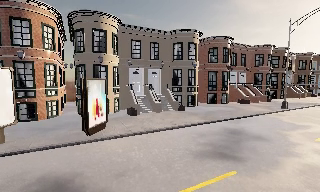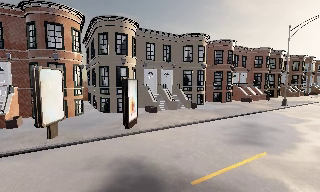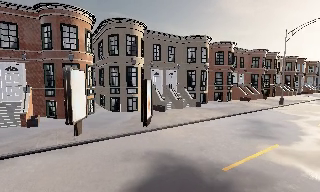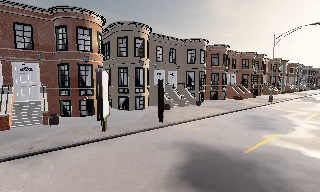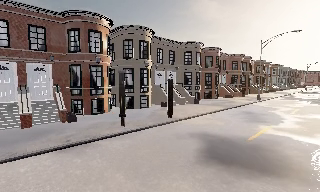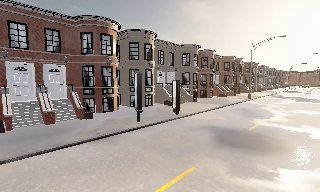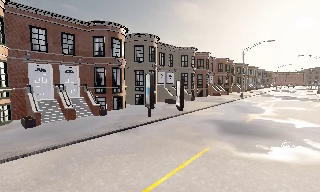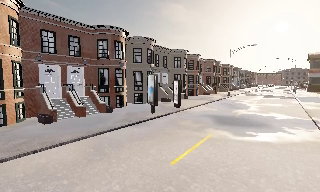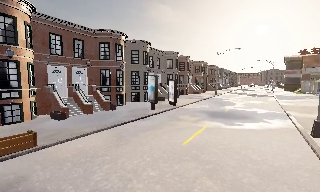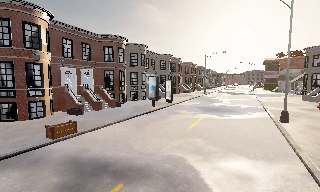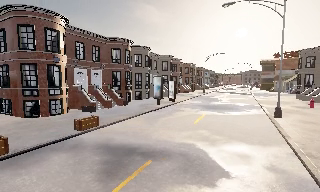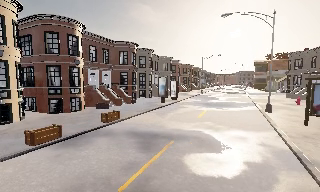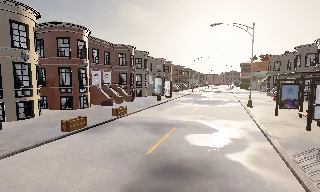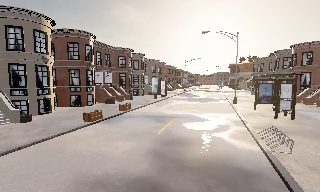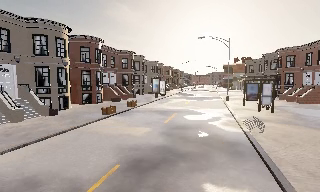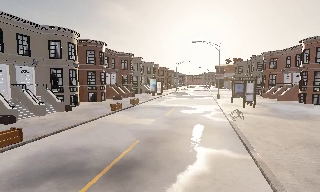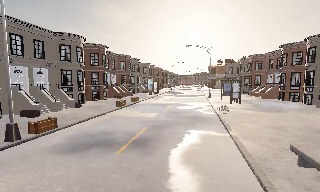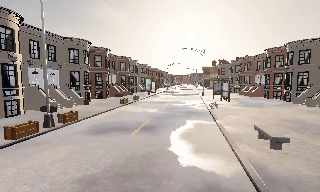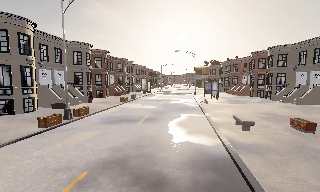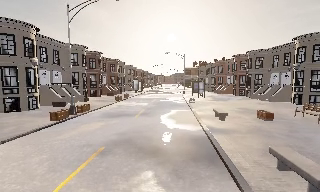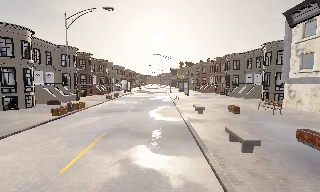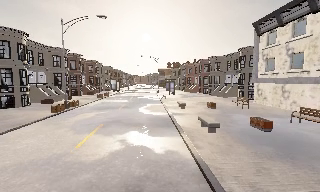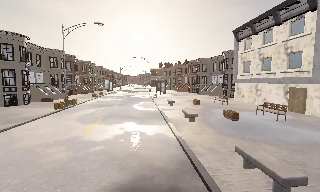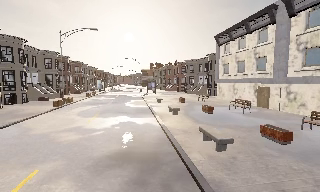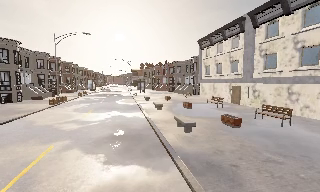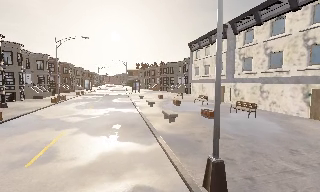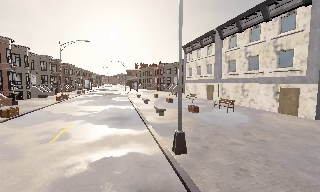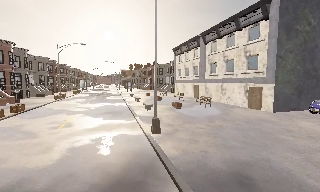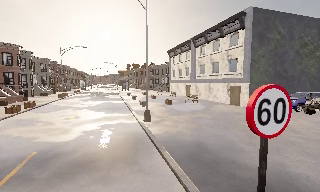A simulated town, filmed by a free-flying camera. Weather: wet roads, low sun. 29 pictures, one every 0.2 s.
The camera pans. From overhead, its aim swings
clockwise.
0.0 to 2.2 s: The camera pans to its right, which is clockwise from overhead, by about 35 degrees. It travels backward and to its left, about 18 m.
2.2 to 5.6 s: The camera pans to its right, which is clockwise from overhead, by about 45 degrees. It travels backward, about 30 m.
The film runs backward here.
